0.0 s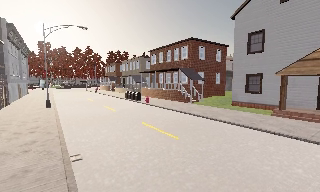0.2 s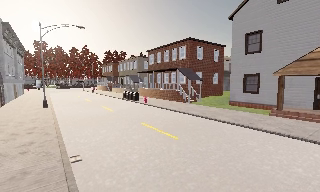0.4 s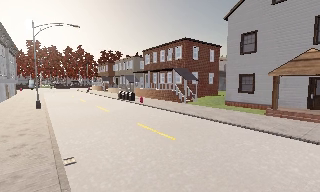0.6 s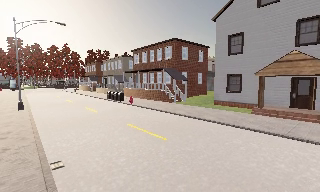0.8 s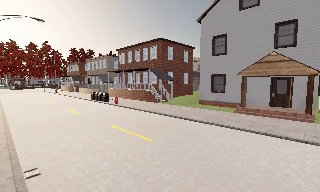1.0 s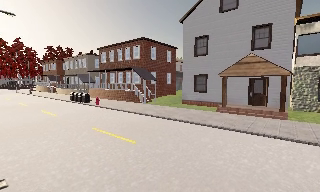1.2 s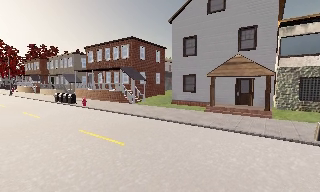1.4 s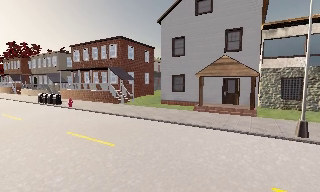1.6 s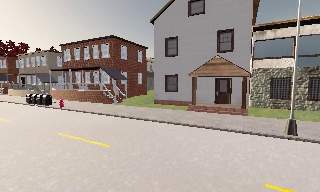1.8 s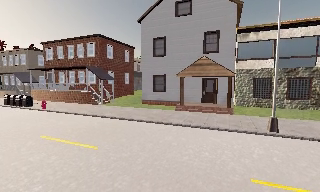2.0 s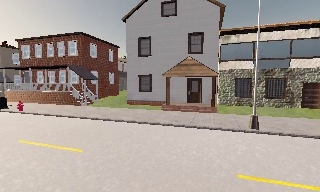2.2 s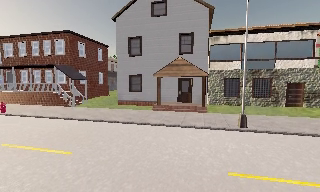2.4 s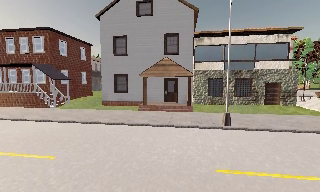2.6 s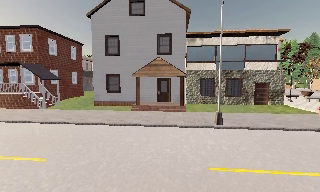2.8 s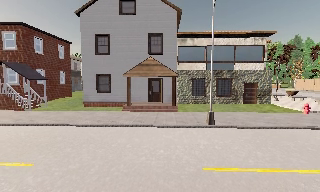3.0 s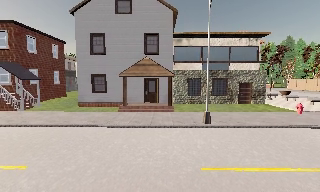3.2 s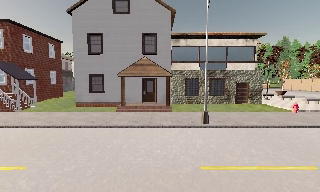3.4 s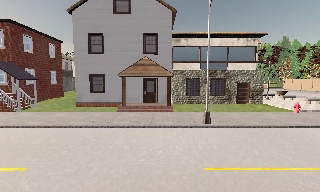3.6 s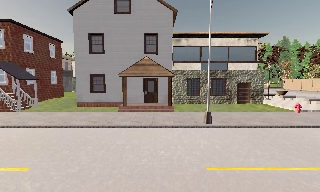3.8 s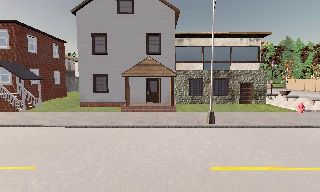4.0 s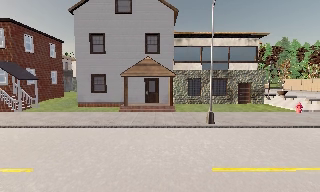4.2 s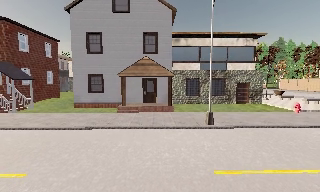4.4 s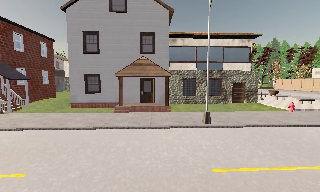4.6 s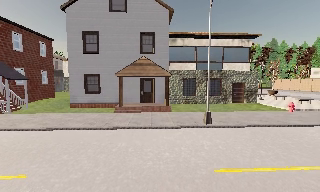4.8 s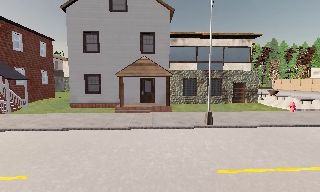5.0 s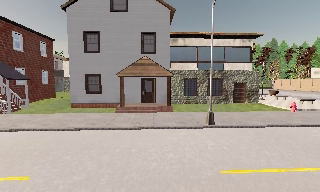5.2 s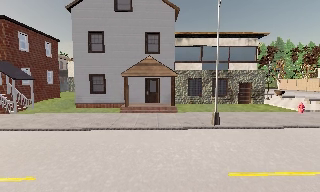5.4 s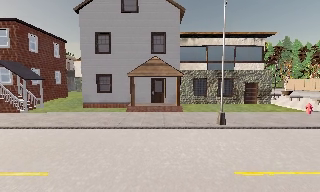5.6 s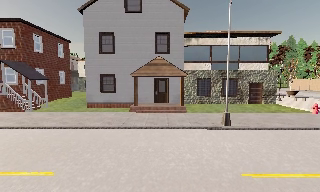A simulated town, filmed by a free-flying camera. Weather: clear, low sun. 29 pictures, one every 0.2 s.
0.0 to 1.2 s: The camera swings to its right by about 20 degrees, and the scene slides to the left. It travels forward, about 0.5 m, so what stands in front looms larger.
1.2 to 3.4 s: The camera pans to its right, which is clockwise from overhead, by about 35 degrees. It travels to its left, about 1 m.
3.4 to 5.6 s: The camera travels to its left, about 1 m, so close, fixed things drift to the right.
The film runs backward here.
